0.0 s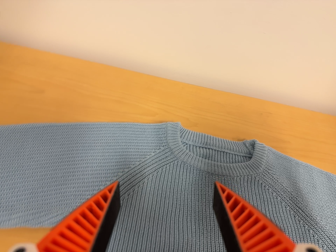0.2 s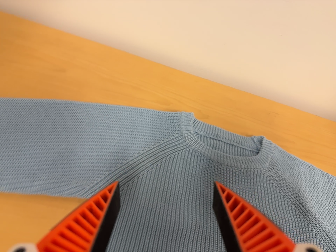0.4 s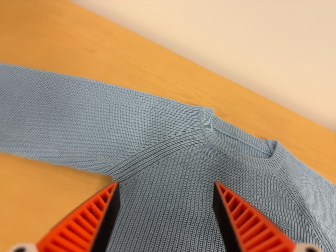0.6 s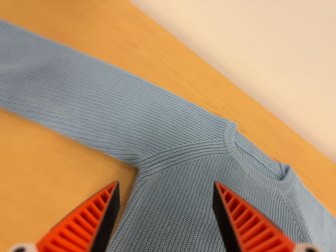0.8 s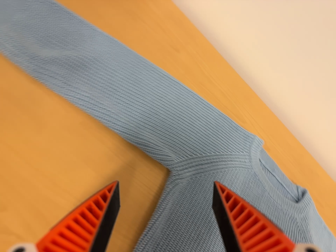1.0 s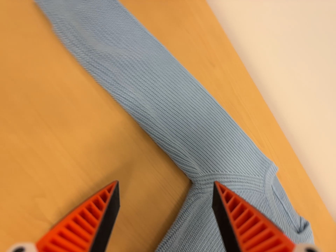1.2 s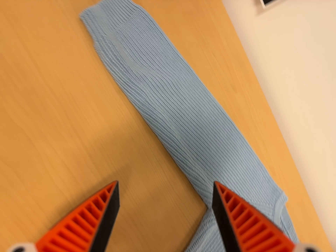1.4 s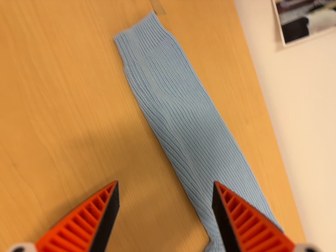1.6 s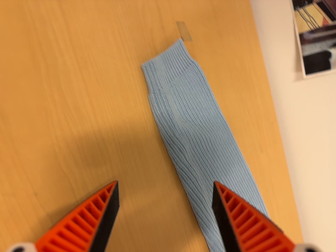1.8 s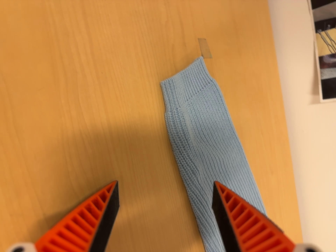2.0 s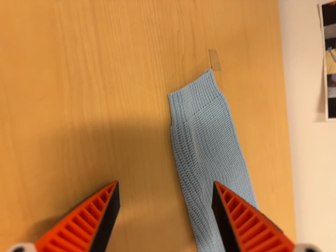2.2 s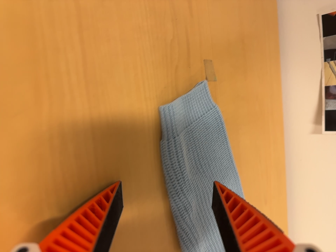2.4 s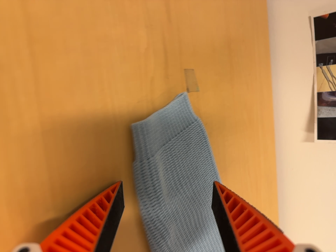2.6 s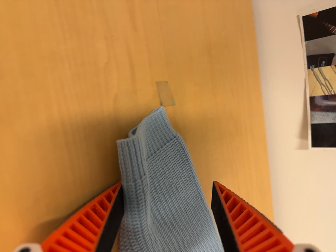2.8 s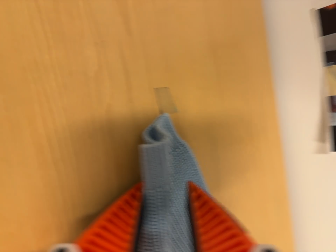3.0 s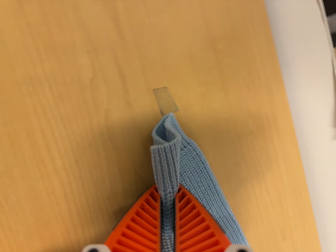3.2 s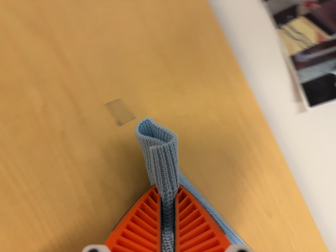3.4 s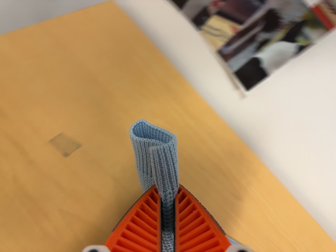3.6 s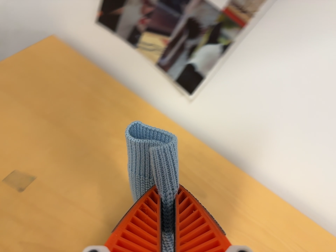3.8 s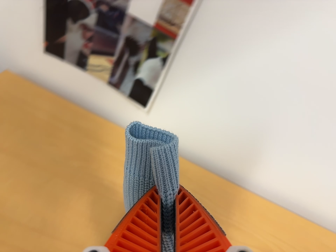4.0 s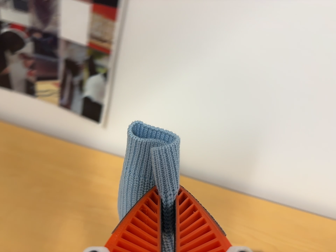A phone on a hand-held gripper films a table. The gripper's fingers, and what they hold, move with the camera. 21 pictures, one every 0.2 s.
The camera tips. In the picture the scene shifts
downward.
0.0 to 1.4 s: The camera travels to its left, about 30 cm, so close, fixed things drift to the right. It rolls about its line of sight by about 55 degrees, and the scene rotates clockwise.
1.4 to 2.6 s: The camera travels toward the top of its view and forward, about 14 cm, so close, fixed things drift downward. It rolls about its line of sight by about 10 degrees, and the scene rotates clockwise.
2.6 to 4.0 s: The camera travels to its right, about 32 cm, so close, fixed things drift to the left. Its aim tips toward the top of its view by about 10 degrees, and the scene shifts downward. It rolls about its line of sight by about 65 degrees, and the scene rotates counterclockwise.
The film runs forward here.
